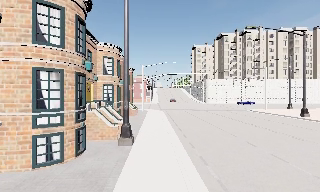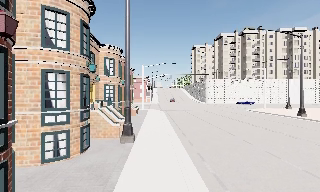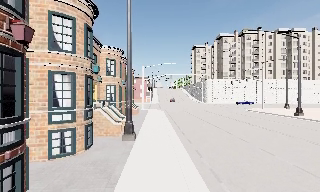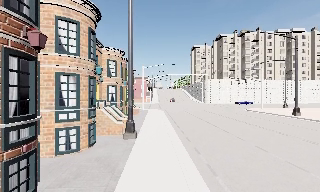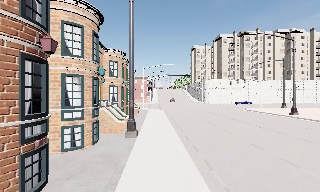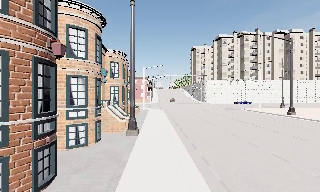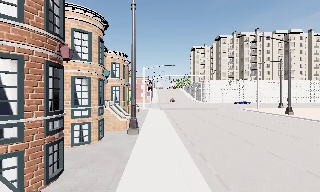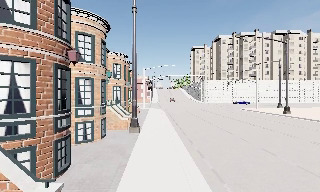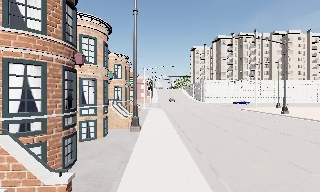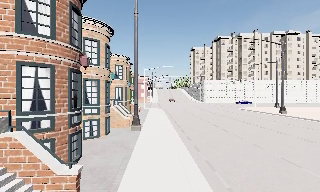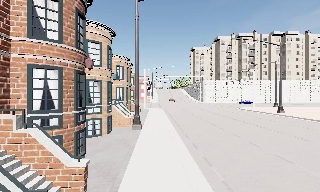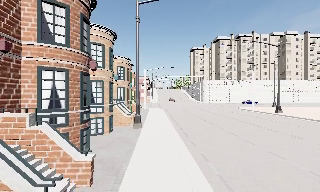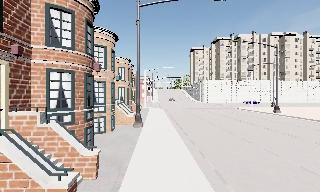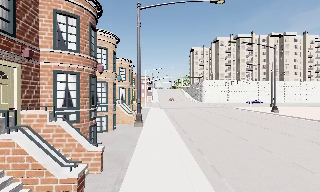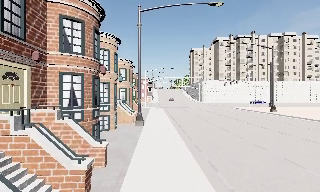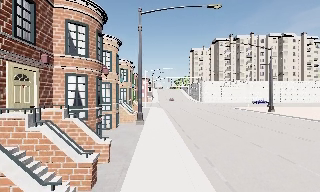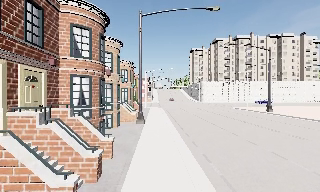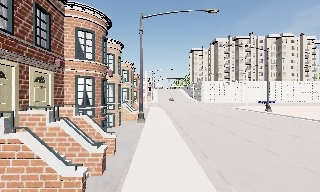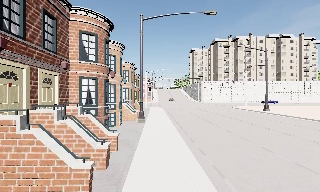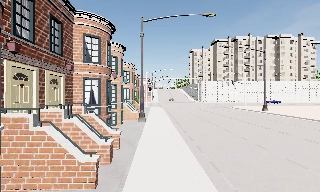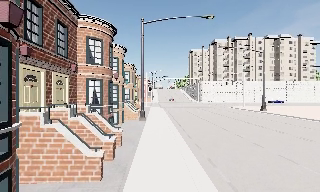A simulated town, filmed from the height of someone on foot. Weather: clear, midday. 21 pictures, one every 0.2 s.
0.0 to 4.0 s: The camera travels backward, about 8 m, so what stands in front gets smaller.
The film runs backward here.
